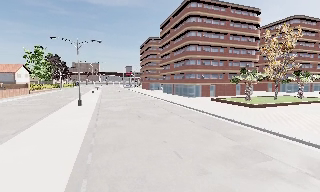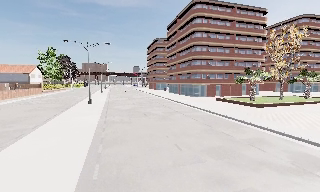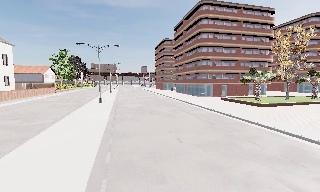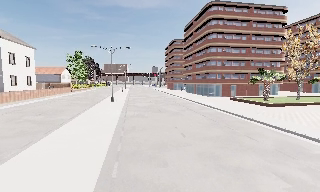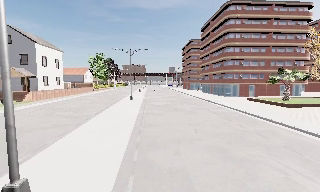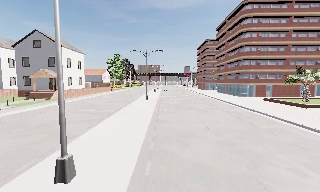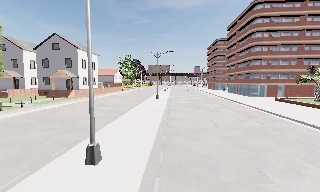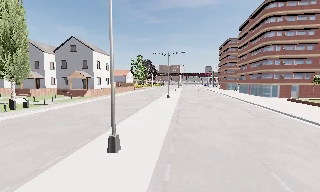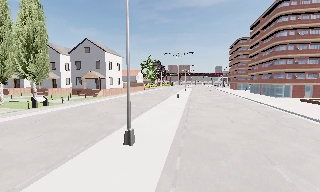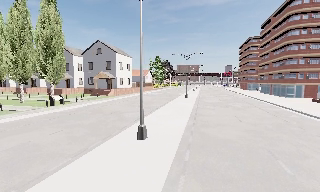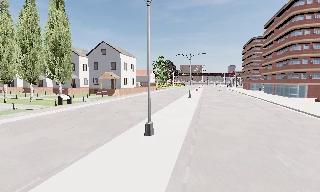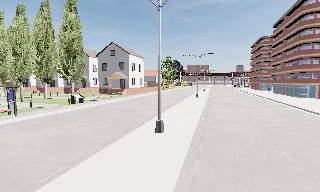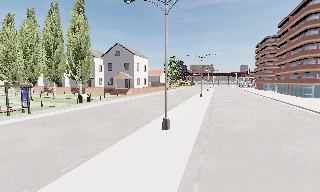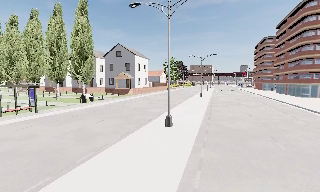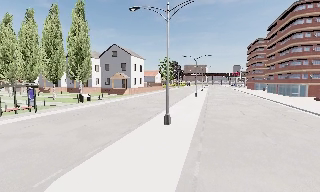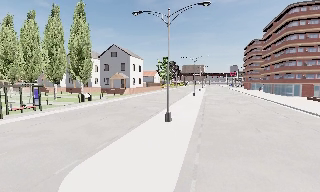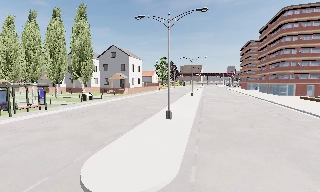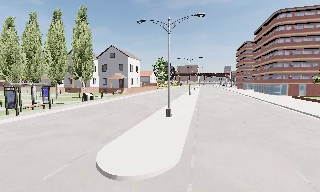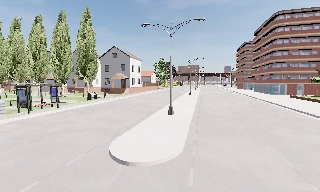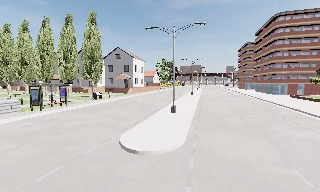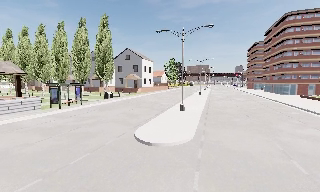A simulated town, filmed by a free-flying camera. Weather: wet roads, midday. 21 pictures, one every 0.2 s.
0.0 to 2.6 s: The camera pans to its left, which is counterclockwise from overhead, by about 40 degrees. It travels backward, about 10 m.
2.6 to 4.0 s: The camera travels backward, about 6 m, so what stands in front gets smaller.
The film runs backward here.
